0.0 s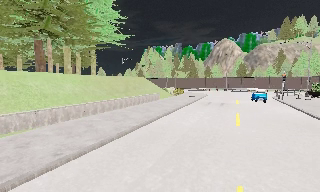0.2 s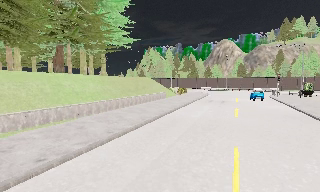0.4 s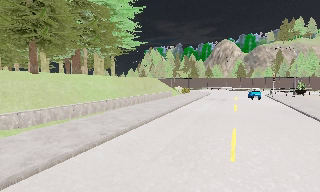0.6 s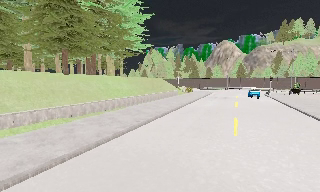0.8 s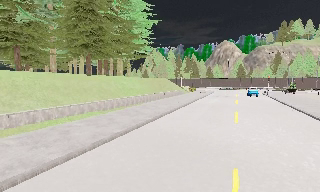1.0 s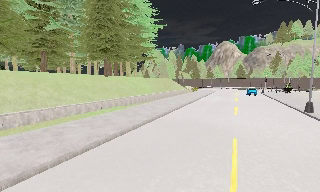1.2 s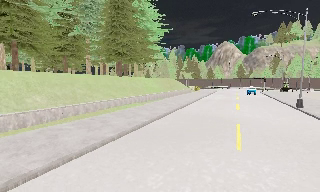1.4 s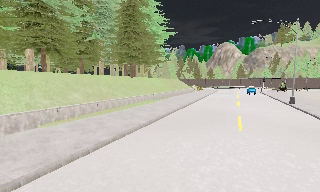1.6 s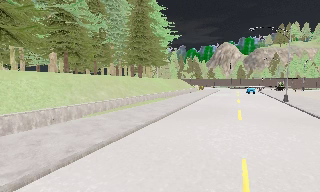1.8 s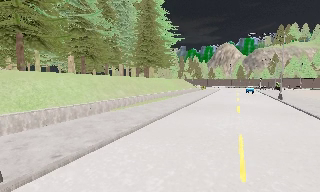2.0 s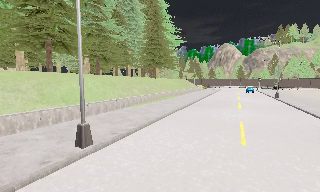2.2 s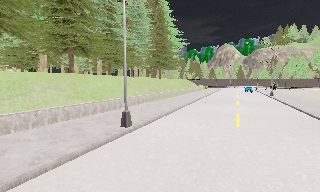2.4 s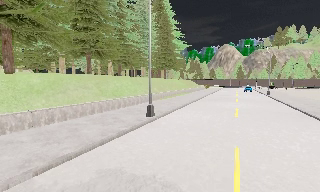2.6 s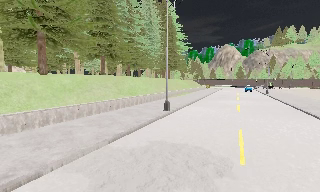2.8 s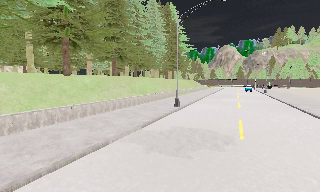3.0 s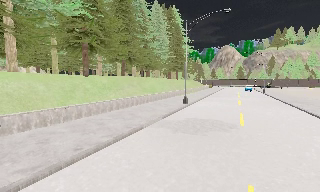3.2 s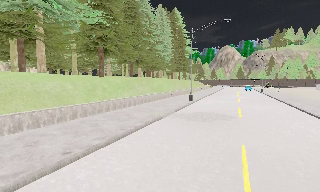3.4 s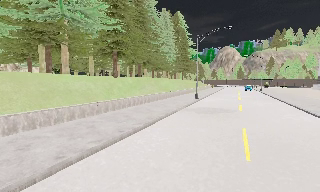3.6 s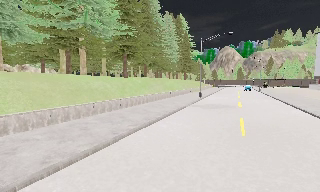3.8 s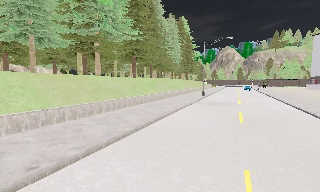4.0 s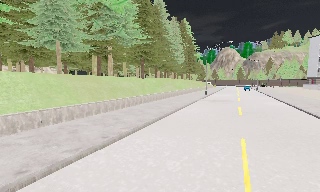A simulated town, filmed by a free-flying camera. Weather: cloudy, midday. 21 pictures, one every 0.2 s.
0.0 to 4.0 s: The camera travels backward and to its left, about 45 m, so what stands in front gets smaller.
The film runs backward here.
